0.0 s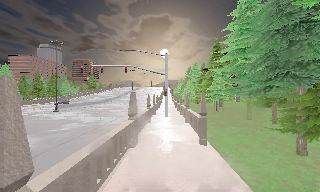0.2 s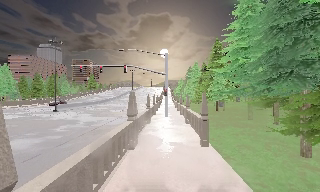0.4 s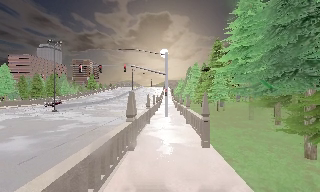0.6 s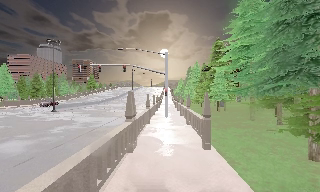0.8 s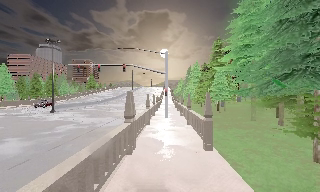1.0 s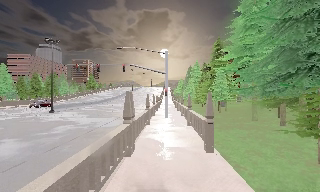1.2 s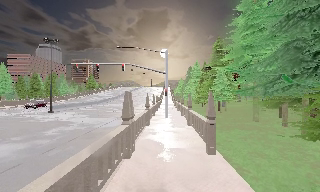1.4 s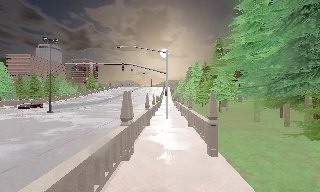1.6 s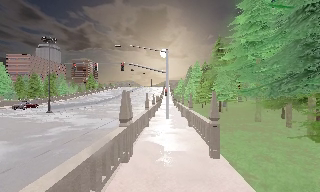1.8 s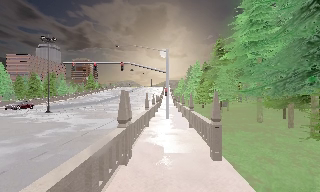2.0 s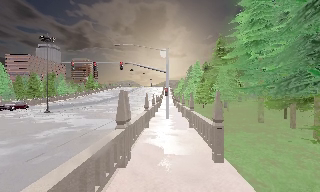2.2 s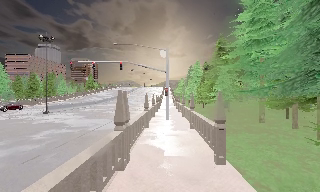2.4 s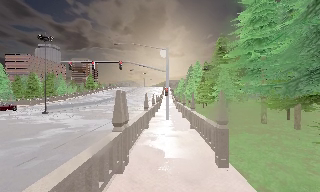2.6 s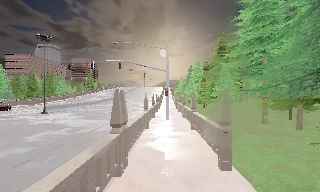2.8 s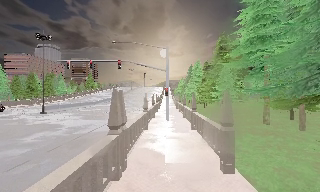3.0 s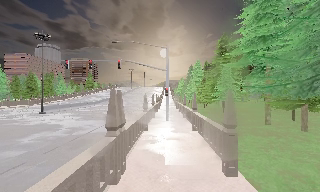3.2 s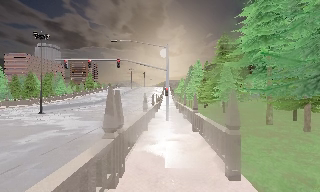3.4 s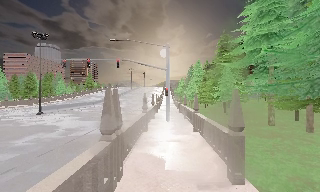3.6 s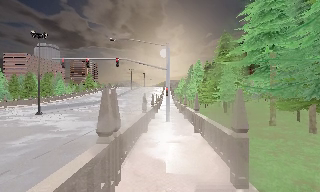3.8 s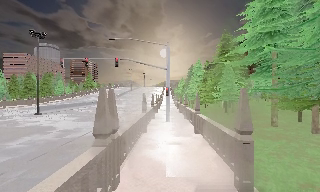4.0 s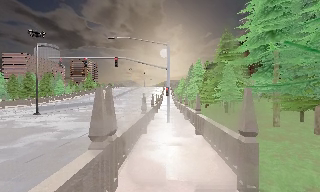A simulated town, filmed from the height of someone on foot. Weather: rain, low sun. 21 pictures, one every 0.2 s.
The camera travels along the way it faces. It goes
forward.
0.0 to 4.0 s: The camera travels forward, about 4.5 m, so what stands in front looms larger.
The film runs forward here.
